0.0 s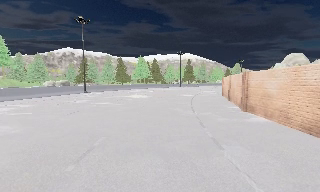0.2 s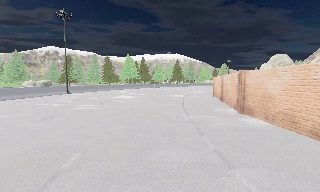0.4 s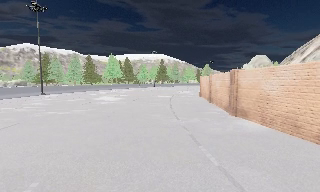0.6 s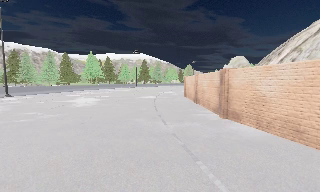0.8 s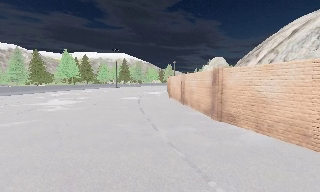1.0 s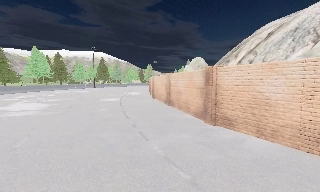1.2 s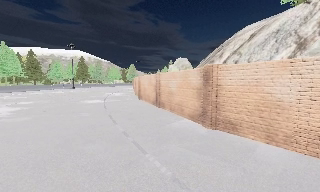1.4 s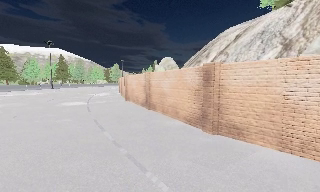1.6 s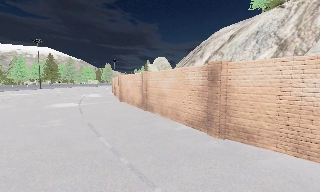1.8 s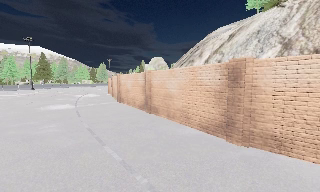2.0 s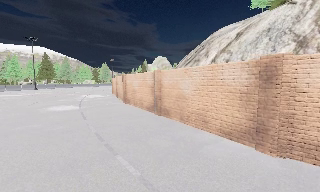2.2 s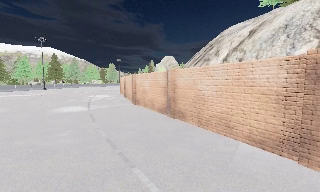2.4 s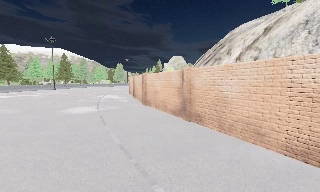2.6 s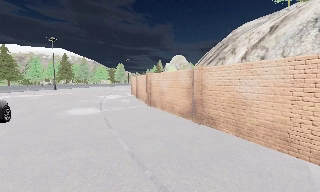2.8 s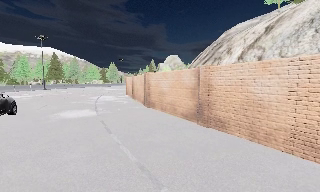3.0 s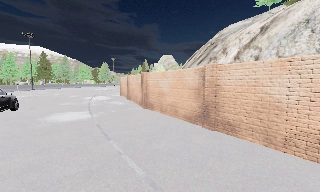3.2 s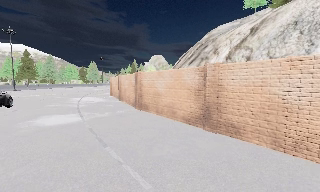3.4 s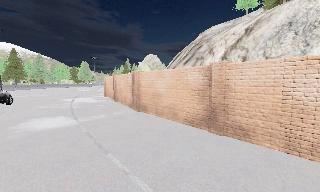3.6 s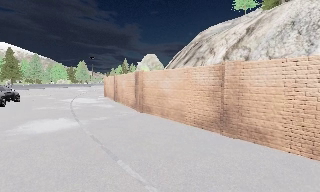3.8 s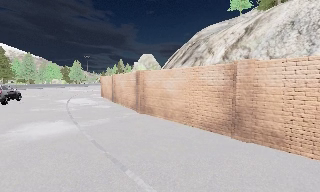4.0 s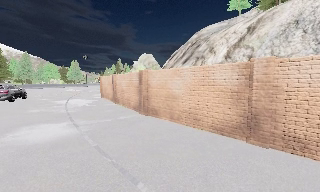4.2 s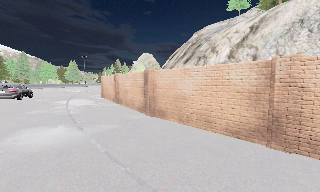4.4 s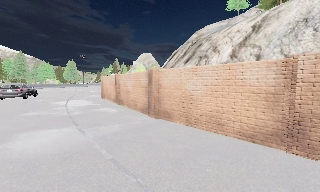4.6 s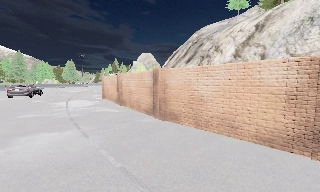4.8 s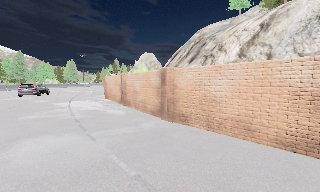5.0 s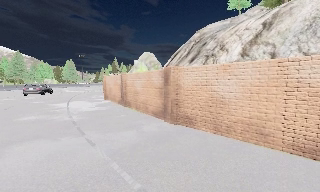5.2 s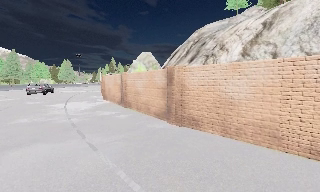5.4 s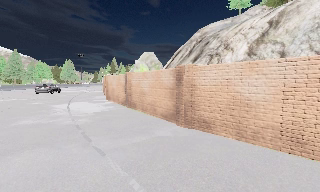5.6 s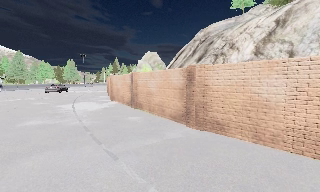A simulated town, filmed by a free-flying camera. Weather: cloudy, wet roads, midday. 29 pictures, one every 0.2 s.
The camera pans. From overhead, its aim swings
clockwise.
0.0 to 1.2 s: The camera pans to its right, which is clockwise from overhead, by about 35 degrees. It travels forward, about 6 m.
1.2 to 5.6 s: The camera pans to its right, which is clockwise from overhead, by about 20 degrees. It travels forward and to its left, about 13 m, so what stands in front looms larger. It loses speed.
The film runs forward here.
